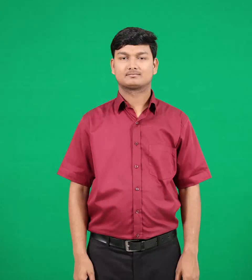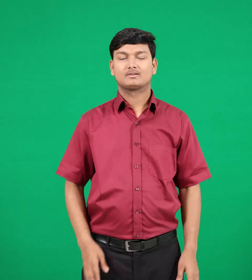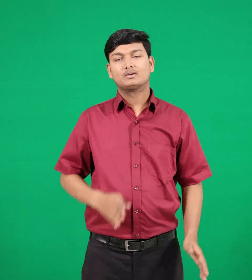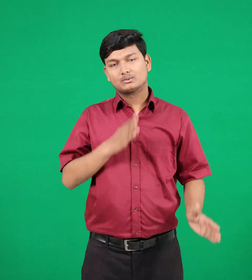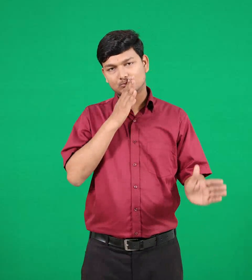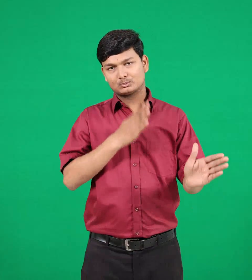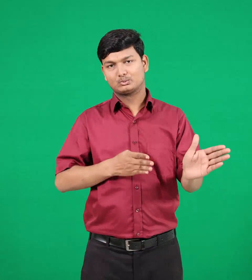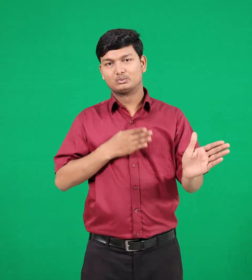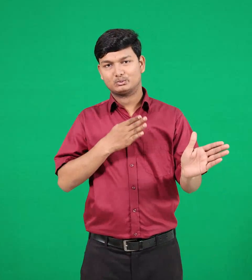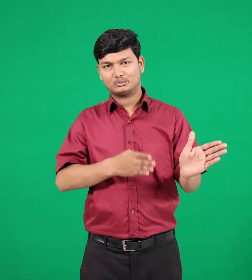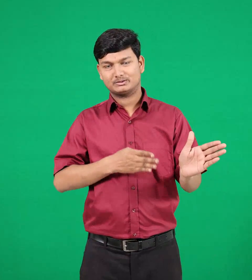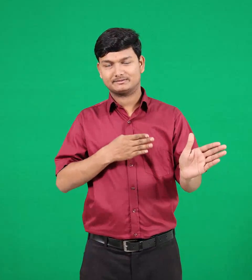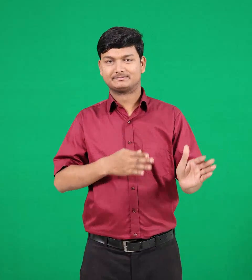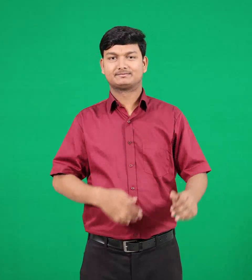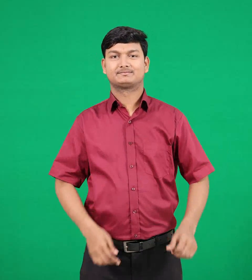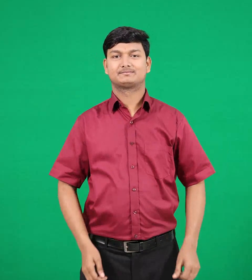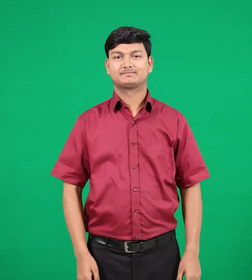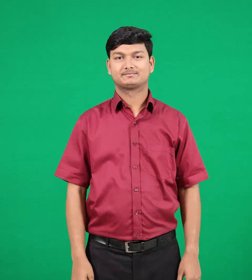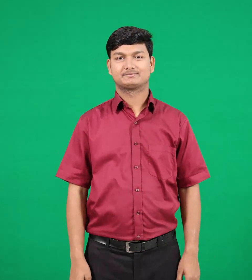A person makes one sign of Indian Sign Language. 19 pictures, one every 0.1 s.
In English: train
